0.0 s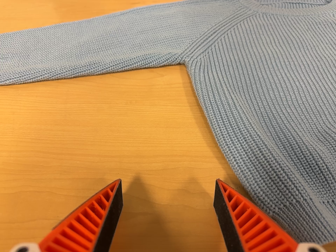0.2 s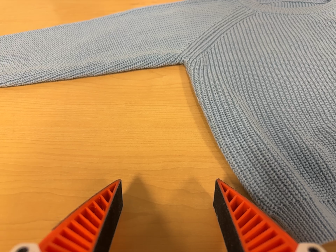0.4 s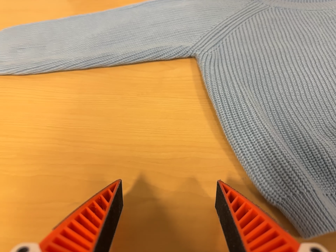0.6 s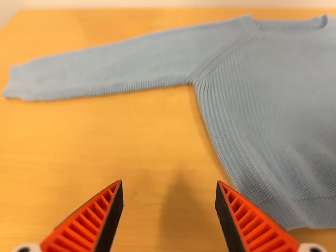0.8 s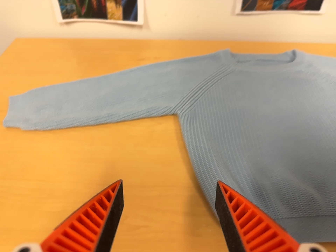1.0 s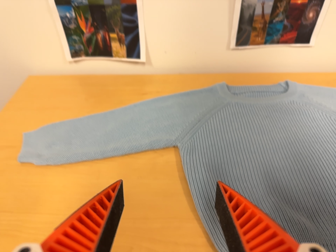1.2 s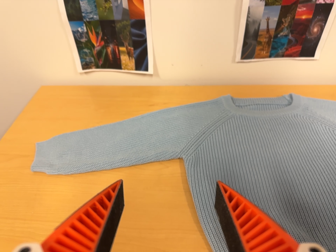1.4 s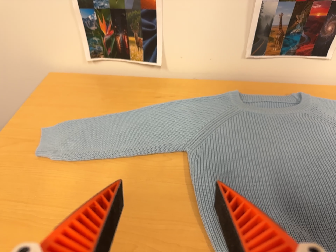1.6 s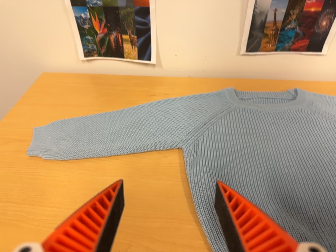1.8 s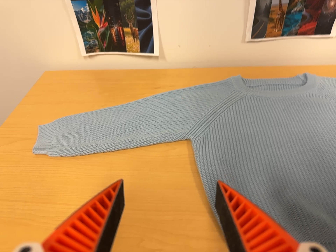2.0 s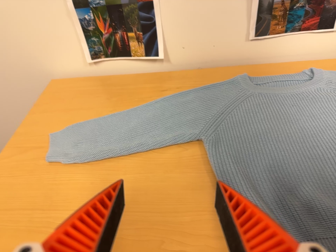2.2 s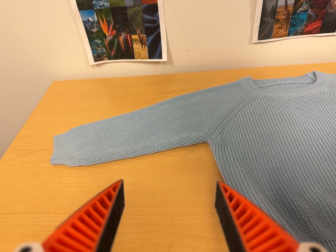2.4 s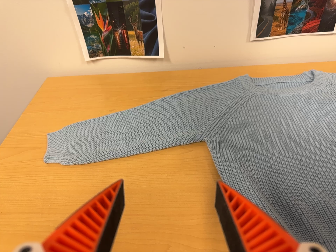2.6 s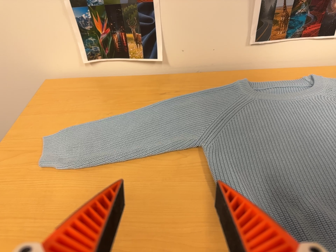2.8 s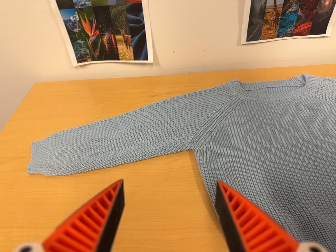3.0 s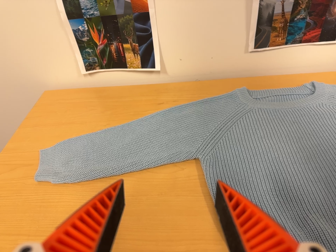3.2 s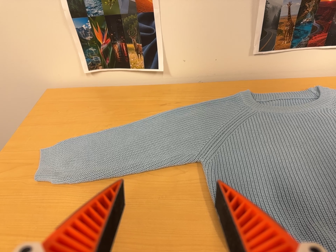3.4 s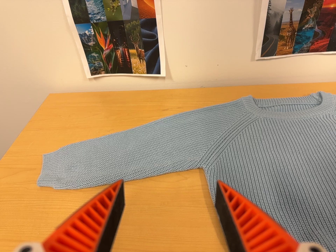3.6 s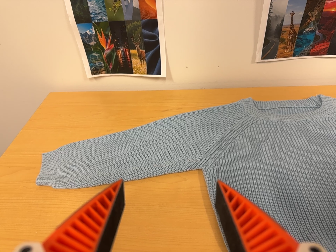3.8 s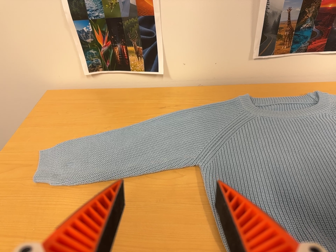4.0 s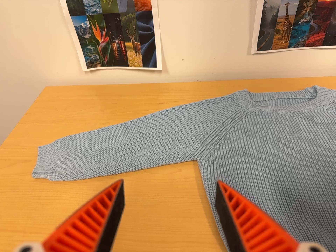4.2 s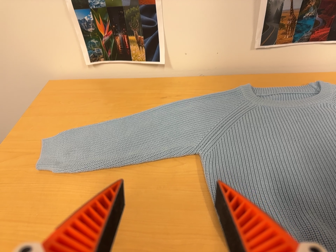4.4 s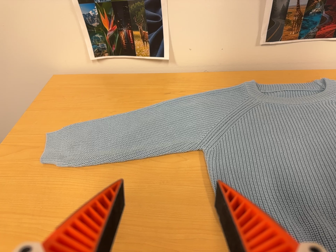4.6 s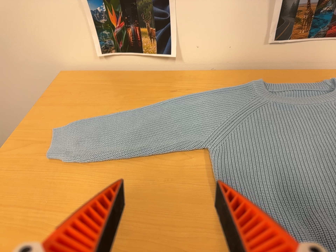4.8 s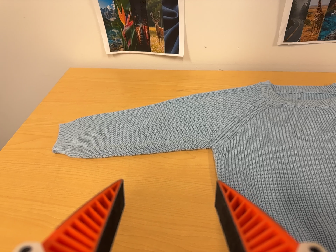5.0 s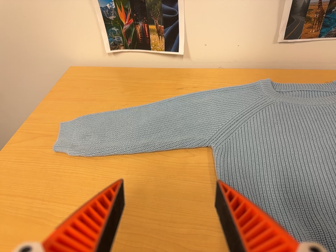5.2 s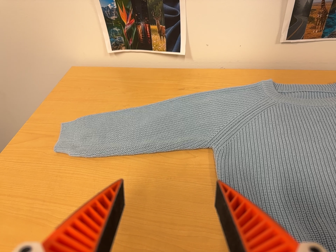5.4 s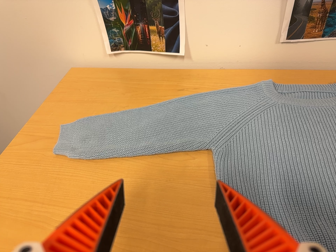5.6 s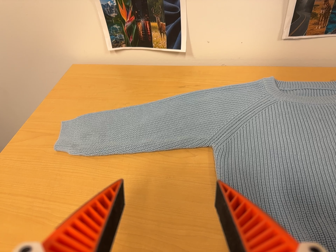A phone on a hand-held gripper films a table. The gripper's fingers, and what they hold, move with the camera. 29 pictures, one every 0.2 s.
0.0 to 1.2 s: The camera travels backward and toward the top of its view, about 18 cm, so what stands in front gets smaller. Its aim tips toward the top of its view by about 10 degrees, and the scene shifts downward.
1.2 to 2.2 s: The camera travels to its left, about 6 cm, so close, fixed things drift to the right.
2.2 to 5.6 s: The camera travels to its right, about 6 cm.
The film runs forward here.
